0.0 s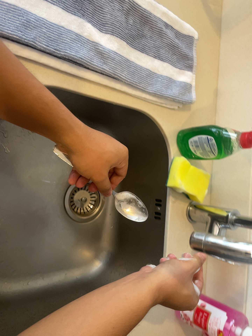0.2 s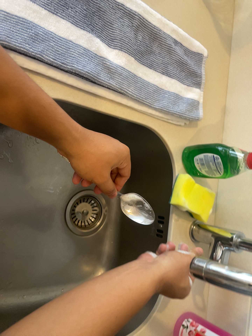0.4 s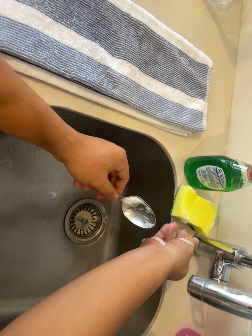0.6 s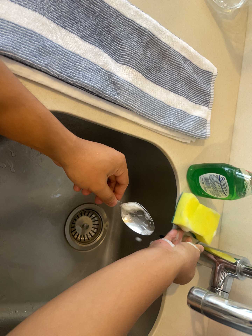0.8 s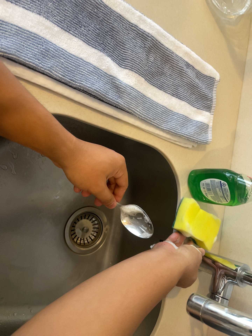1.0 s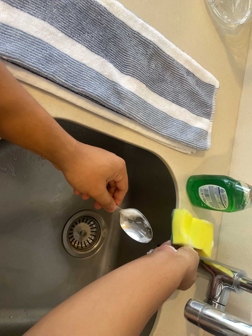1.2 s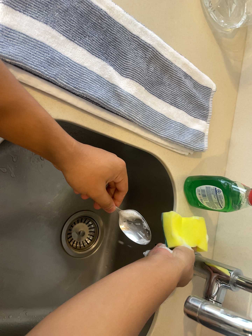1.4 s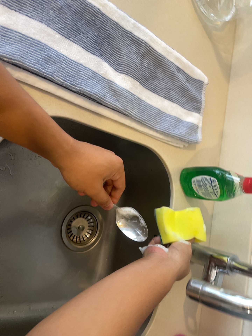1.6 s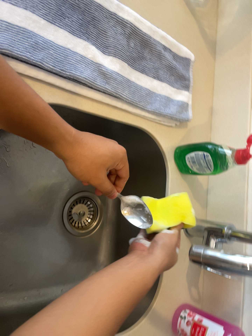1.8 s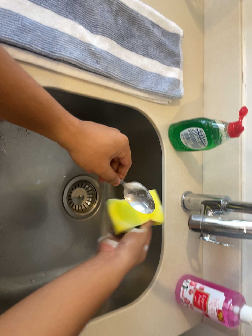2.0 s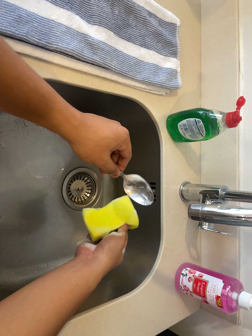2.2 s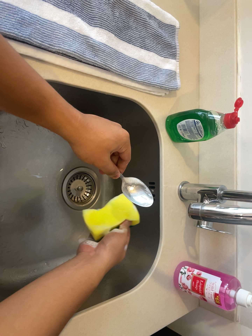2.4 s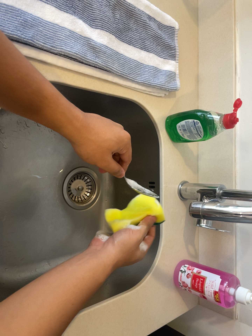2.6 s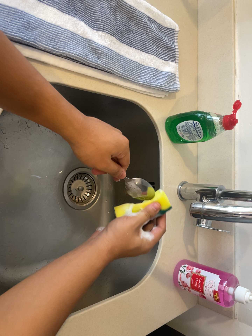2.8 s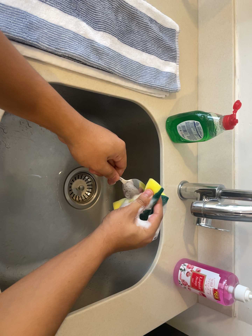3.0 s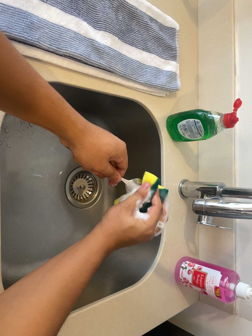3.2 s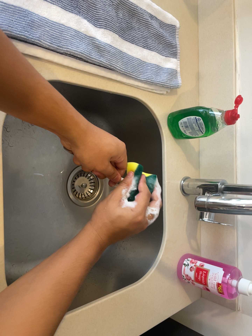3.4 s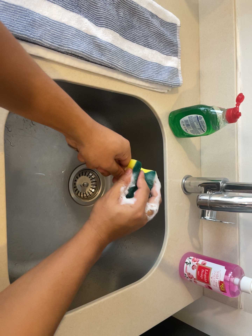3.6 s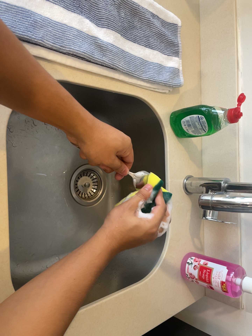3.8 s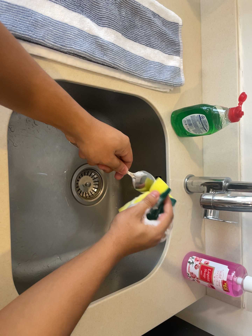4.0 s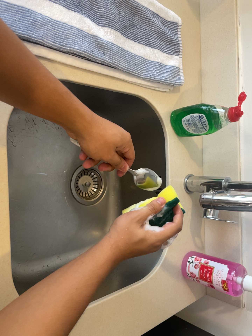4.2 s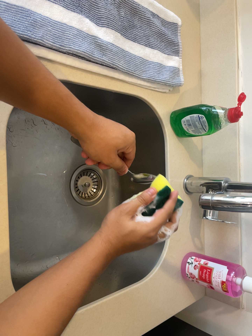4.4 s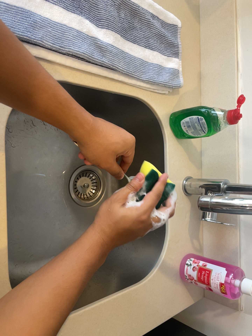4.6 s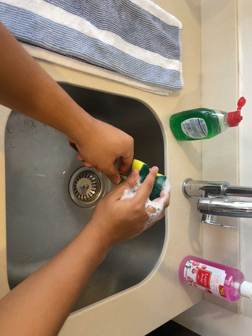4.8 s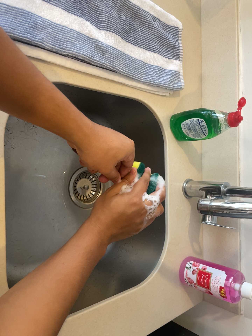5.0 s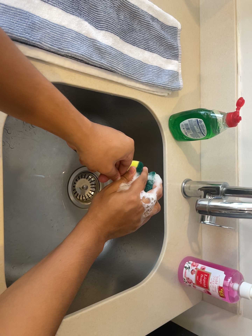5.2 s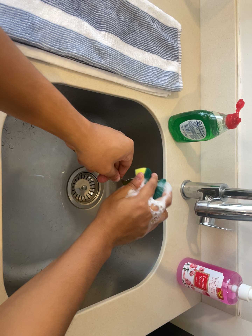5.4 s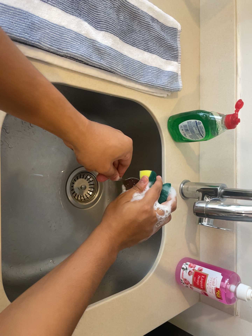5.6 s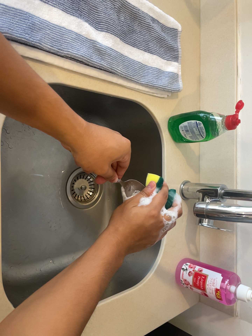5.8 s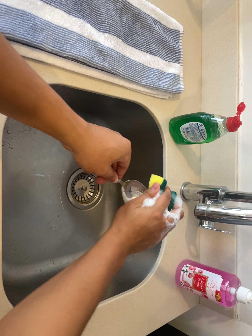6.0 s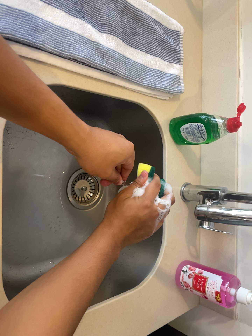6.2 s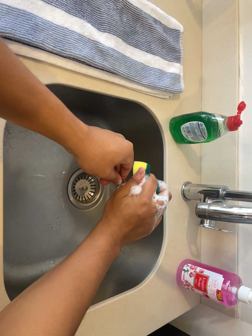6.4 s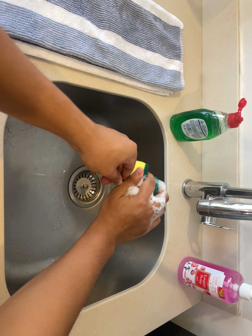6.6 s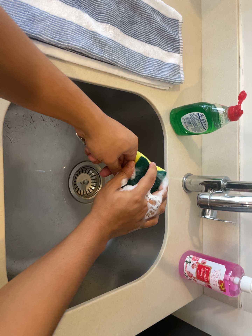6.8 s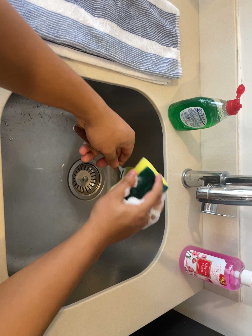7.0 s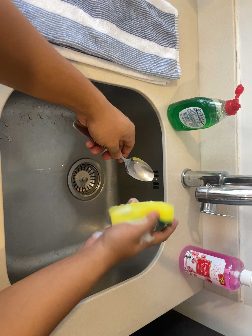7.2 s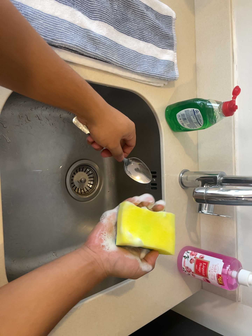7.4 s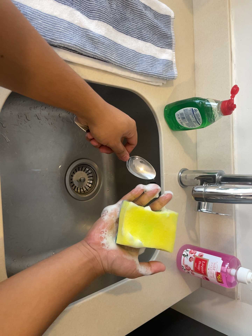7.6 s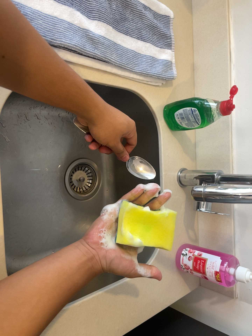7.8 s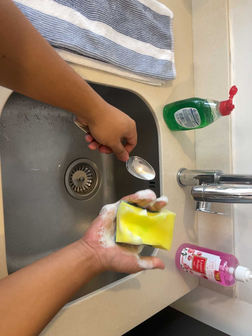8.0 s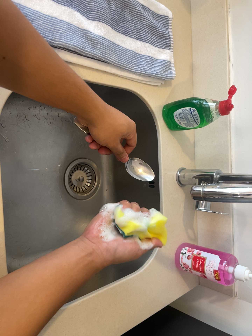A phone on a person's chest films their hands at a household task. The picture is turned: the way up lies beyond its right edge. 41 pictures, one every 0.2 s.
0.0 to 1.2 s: The camera shifts only a little, or ends up much as it began.
1.2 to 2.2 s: The camera's aim tips toward the bottom of its view by about 10 degrees, and the scene shifts upward. It rolls about its line of sight by about 10 degrees, and the scene rotates counterclockwise.
2.2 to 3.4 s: The camera shifts only a little, or ends up much as it began.
3.4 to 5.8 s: The camera keeps its place and its aim.
5.8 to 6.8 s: The camera shifts only a little, or ends up much as it began.
6.8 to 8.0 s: The camera keeps its place and its aim.
The film runs backward here.
